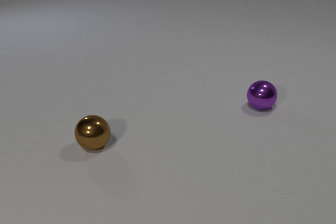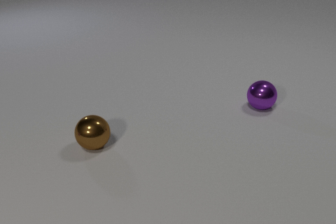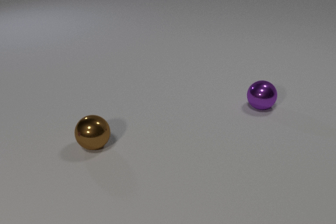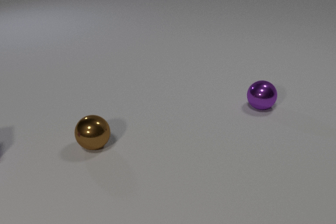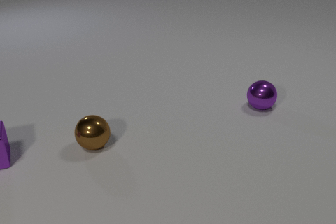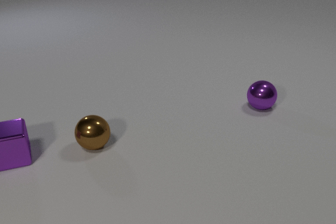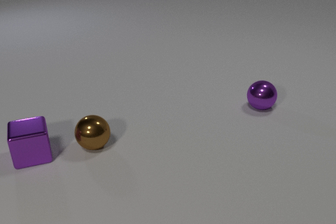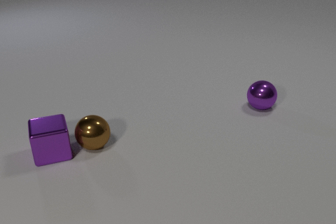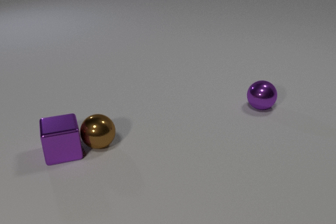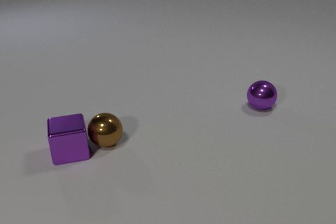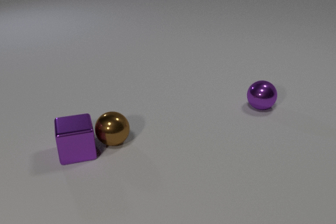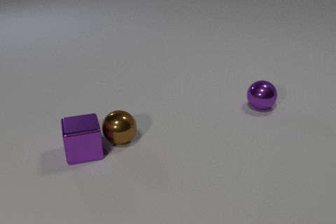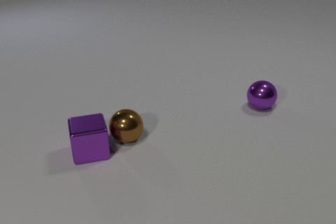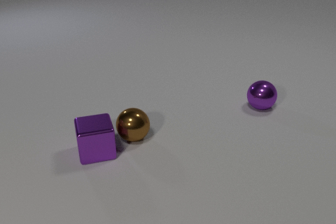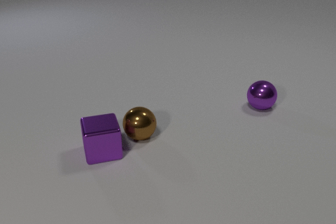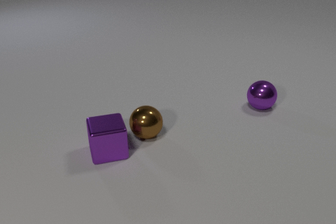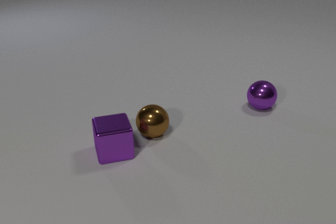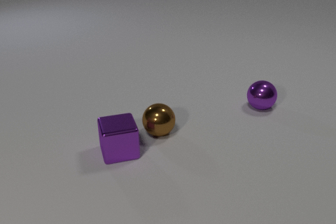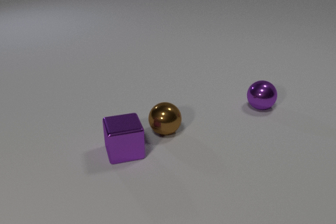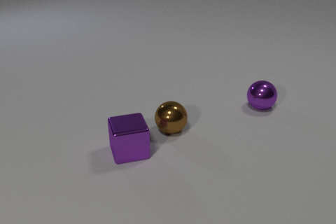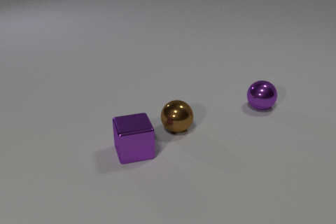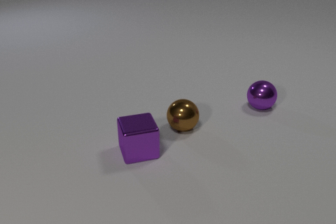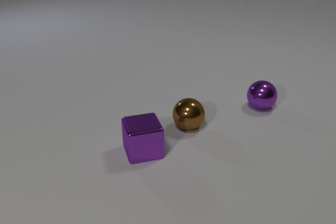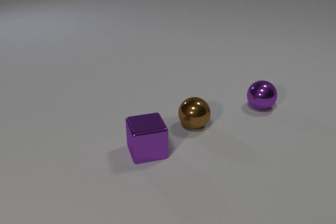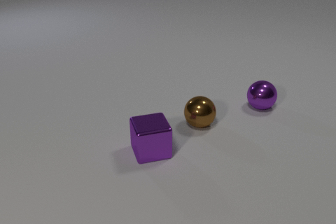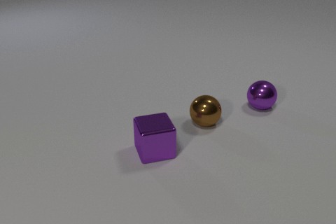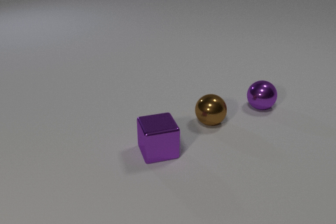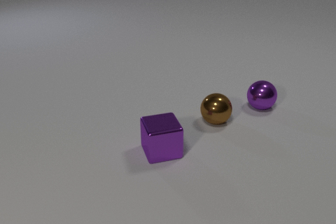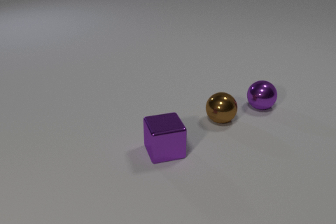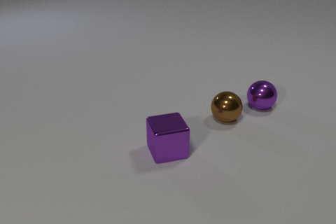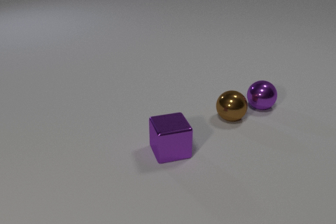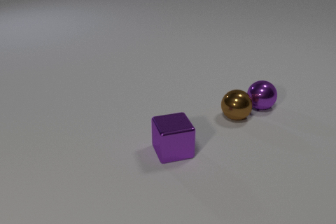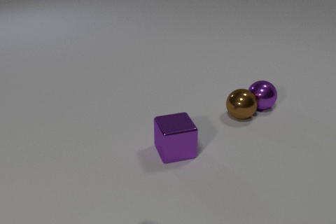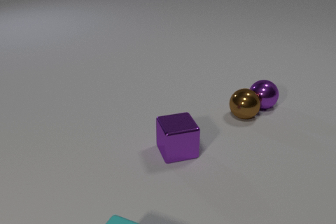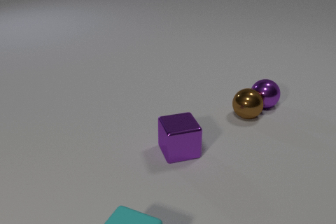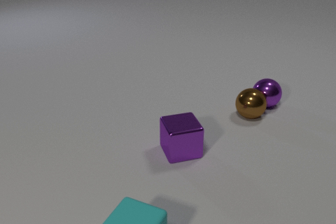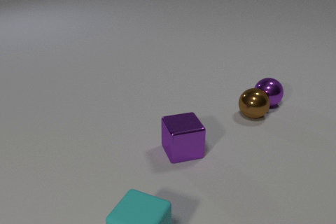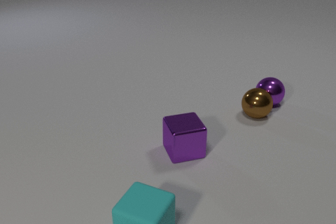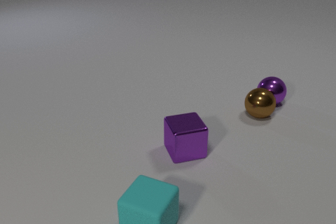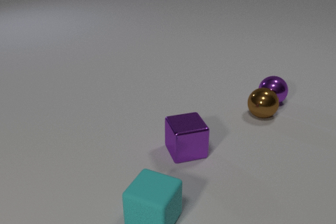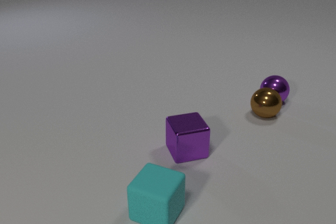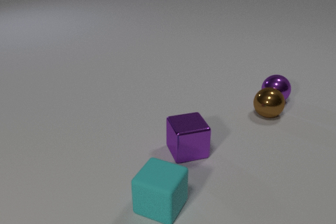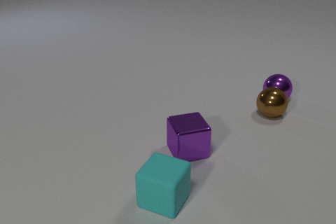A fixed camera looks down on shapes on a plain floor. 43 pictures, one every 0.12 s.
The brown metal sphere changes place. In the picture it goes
to the right.
The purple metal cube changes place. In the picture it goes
to the right.
0.00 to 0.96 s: The purple metal cube comes in at the left edge, slides to the right. The purple metal cube and the brown metal sphere collide.
0.96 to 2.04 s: The purple metal cube slides to the right. The brown metal sphere rolls to the right.
2.04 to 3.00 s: The purple metal cube slides to the right. The brown metal sphere rolls to the right and away from the camera.
3.00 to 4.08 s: The purple metal cube slides to the right. The brown metal sphere rolls to the right and away from the camera. The cyan rubber cube comes in at the bottom edge, slides away from the camera. The brown metal sphere and the purple metal sphere collide.
4.08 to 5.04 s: The purple metal cube slides to the right. The brown metal sphere rolls to the right. The cyan rubber cube slides away from the camera and to the right. The purple metal sphere rolls away from the camera and to the right.
How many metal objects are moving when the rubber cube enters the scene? 3.
What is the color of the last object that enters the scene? cyan.
What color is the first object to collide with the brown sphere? purple.
